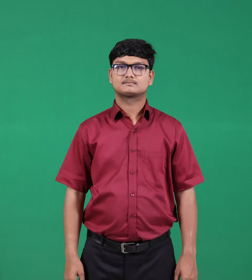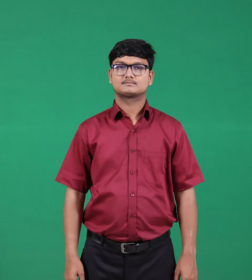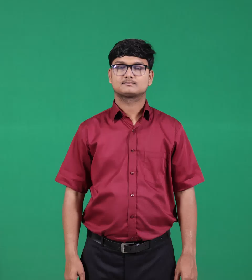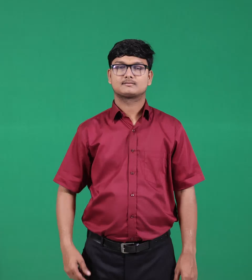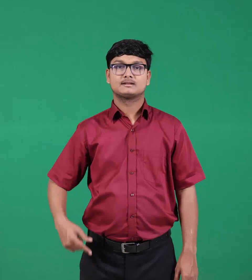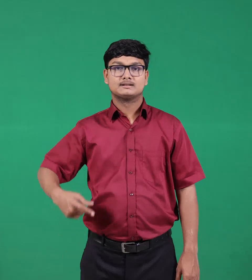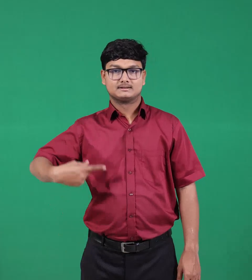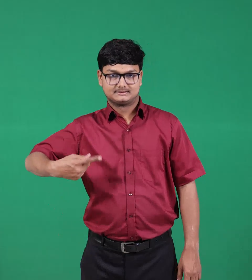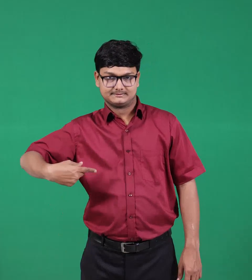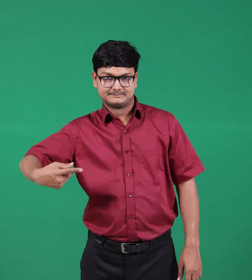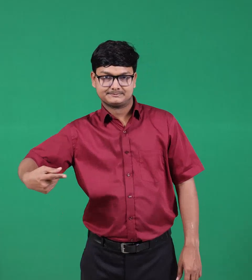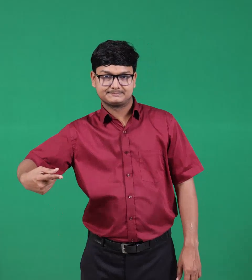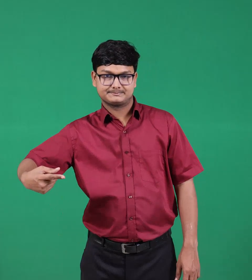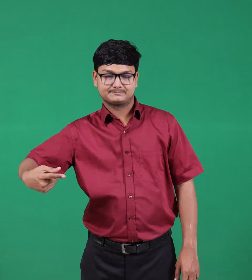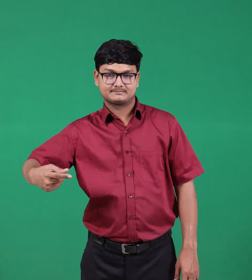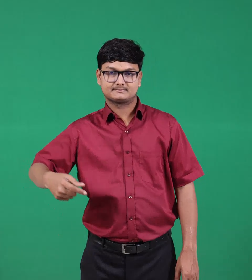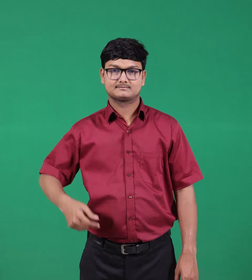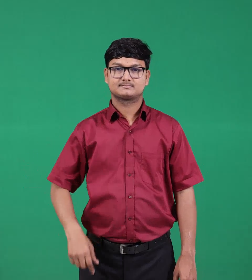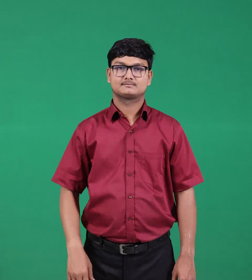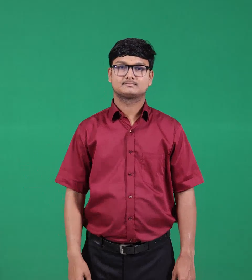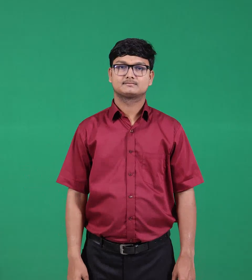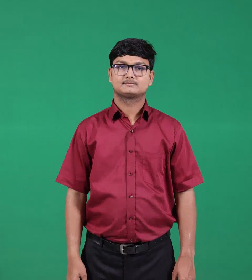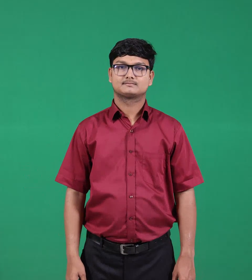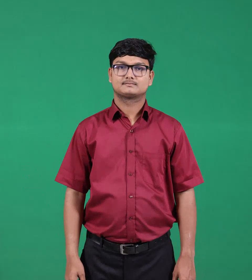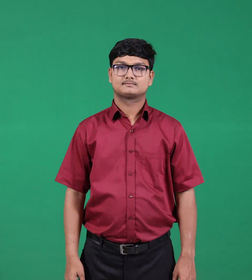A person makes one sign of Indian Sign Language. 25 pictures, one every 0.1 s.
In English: everyday
